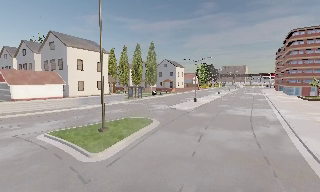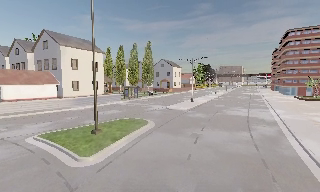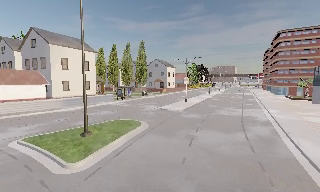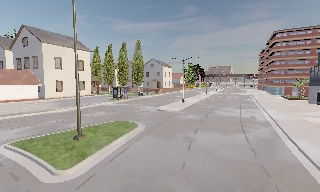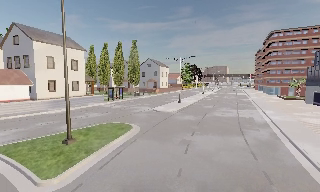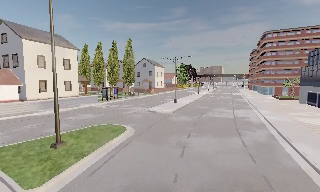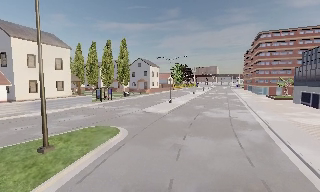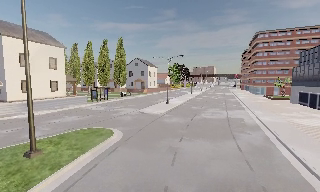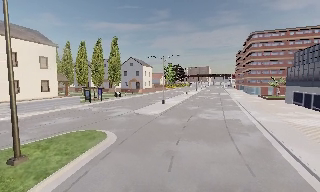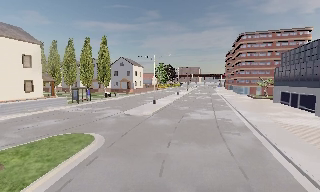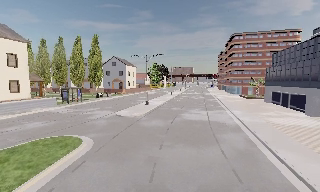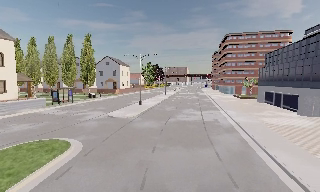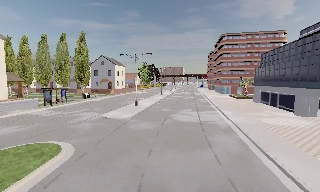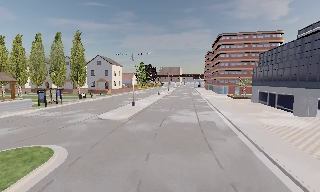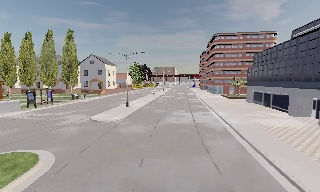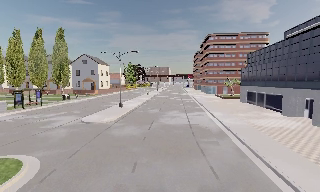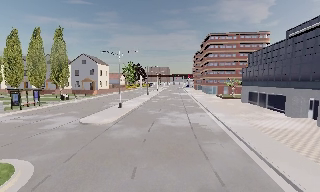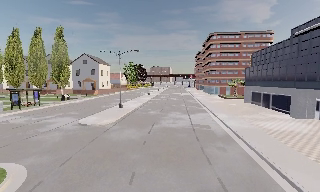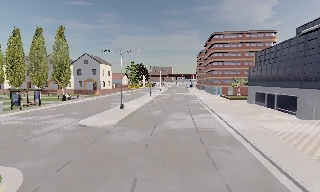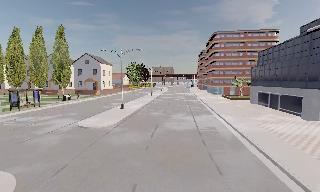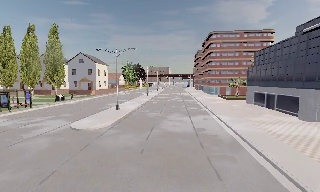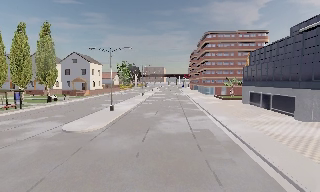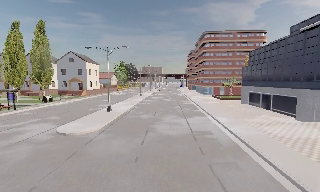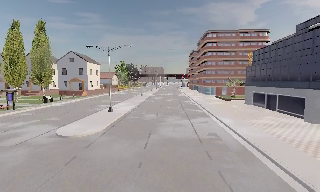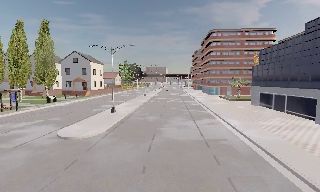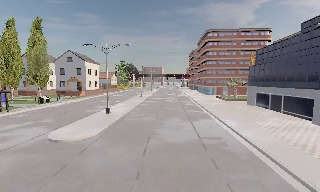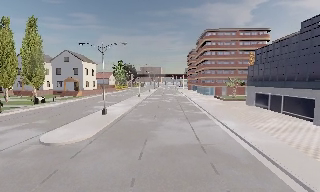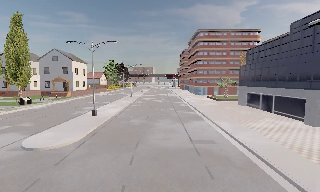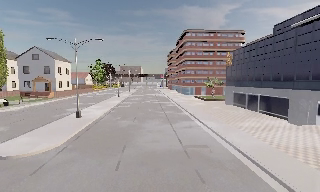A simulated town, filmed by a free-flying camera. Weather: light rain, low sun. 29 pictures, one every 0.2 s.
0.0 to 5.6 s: The camera pans to its right, which is clockwise from overhead, by about 35 degrees. It travels forward, about 12 m.
The film runs forward here.
